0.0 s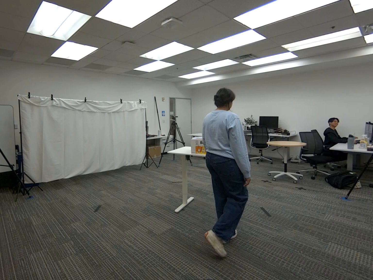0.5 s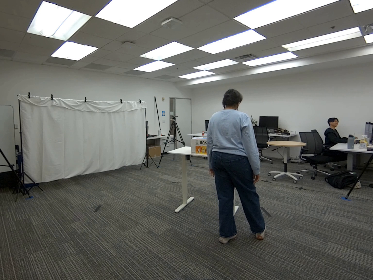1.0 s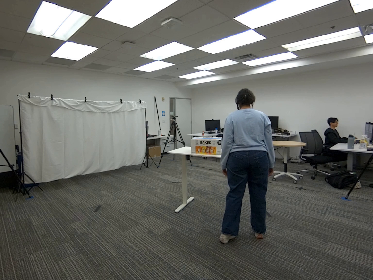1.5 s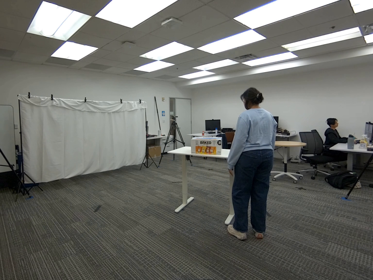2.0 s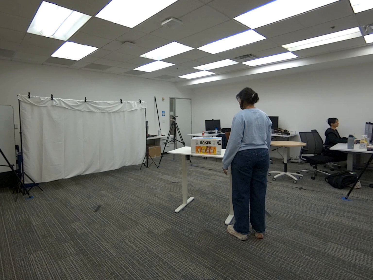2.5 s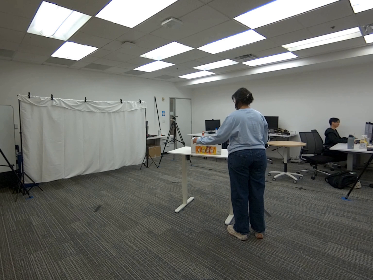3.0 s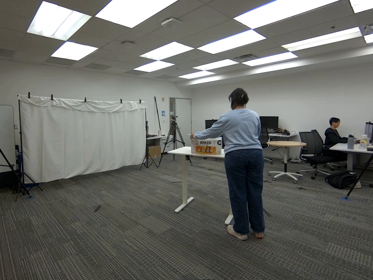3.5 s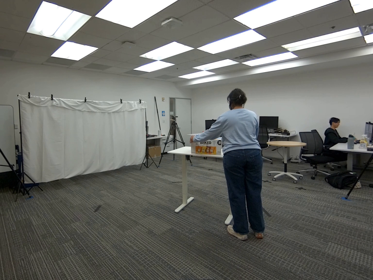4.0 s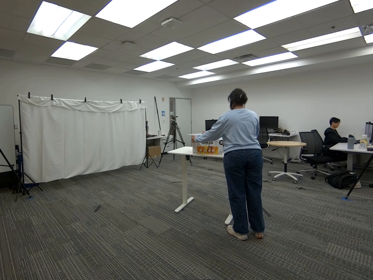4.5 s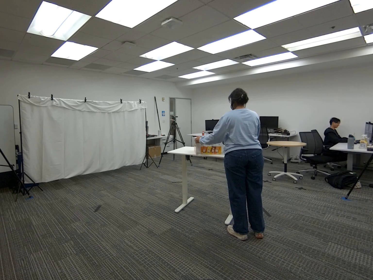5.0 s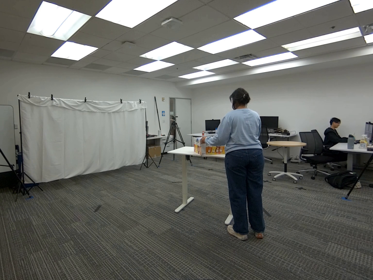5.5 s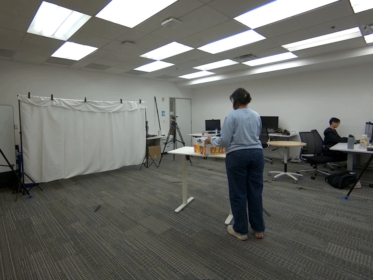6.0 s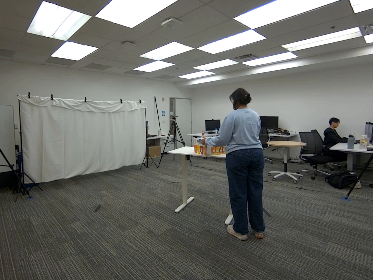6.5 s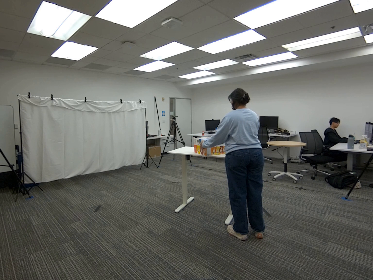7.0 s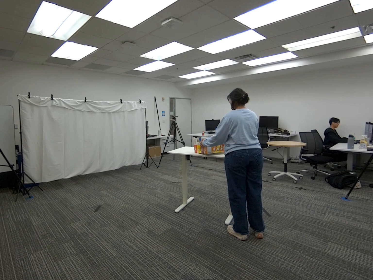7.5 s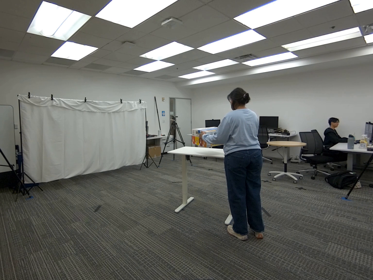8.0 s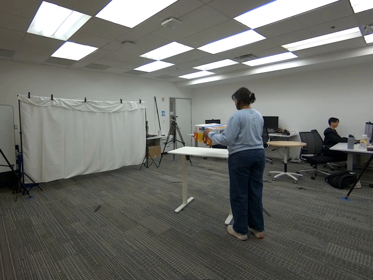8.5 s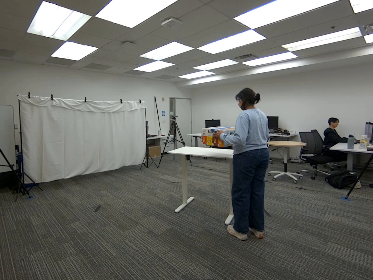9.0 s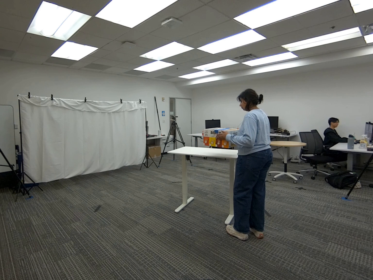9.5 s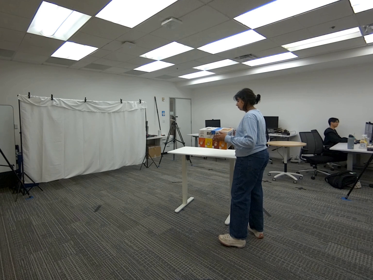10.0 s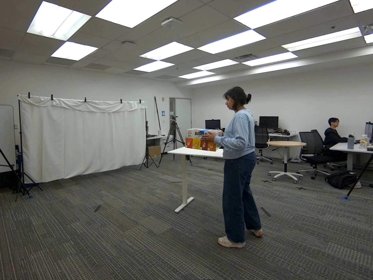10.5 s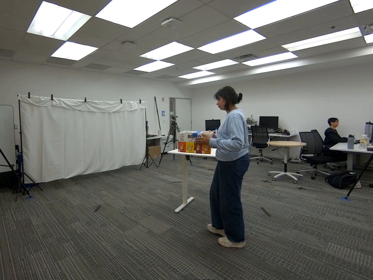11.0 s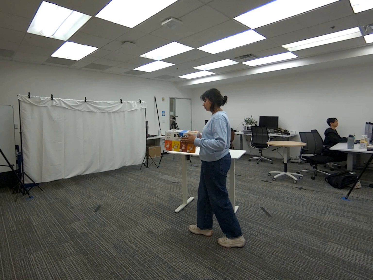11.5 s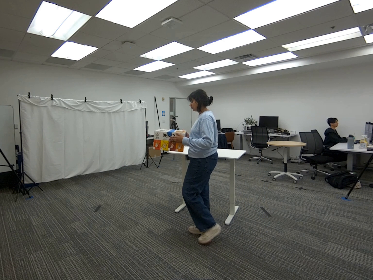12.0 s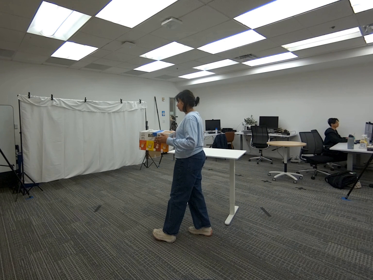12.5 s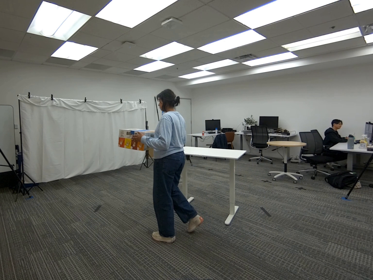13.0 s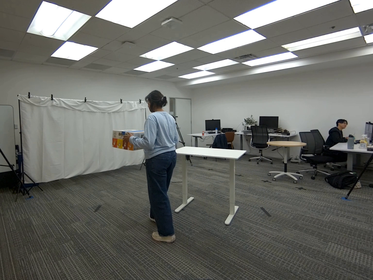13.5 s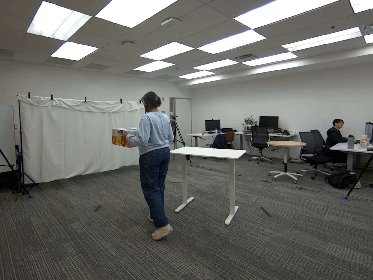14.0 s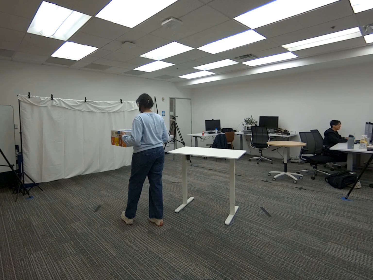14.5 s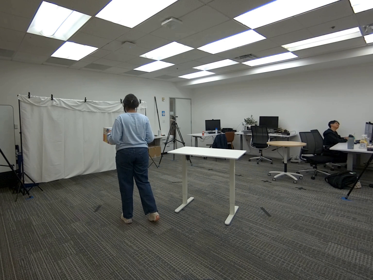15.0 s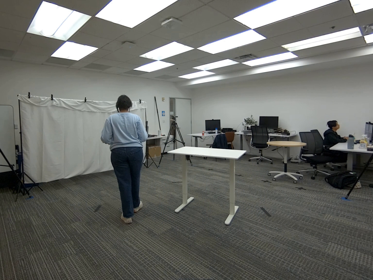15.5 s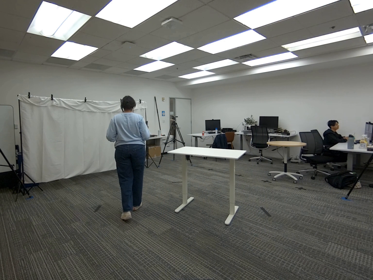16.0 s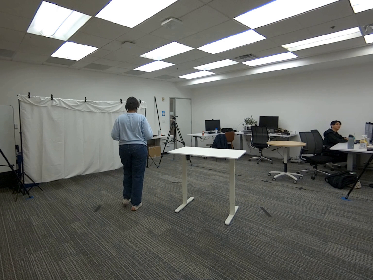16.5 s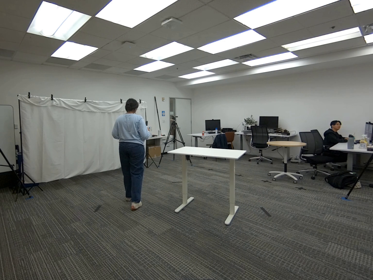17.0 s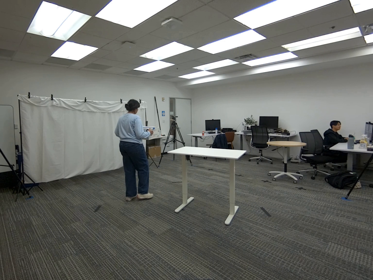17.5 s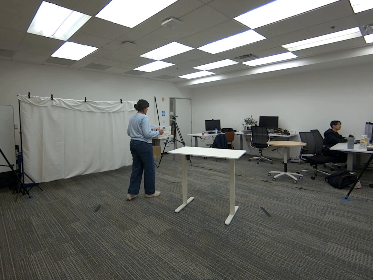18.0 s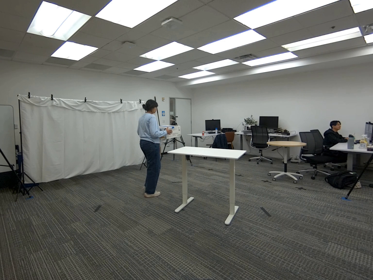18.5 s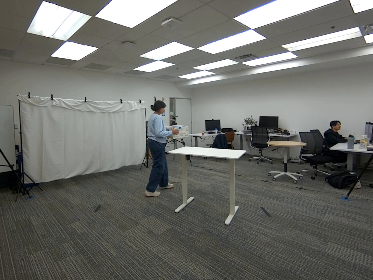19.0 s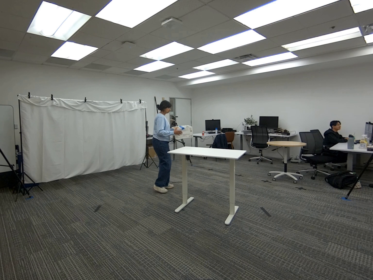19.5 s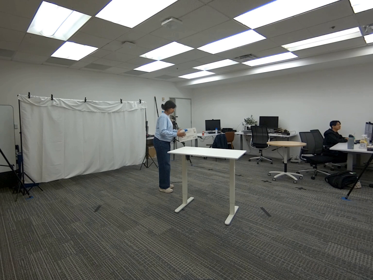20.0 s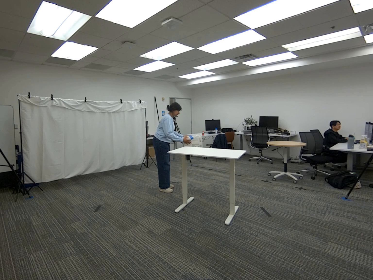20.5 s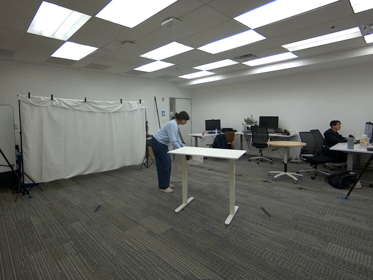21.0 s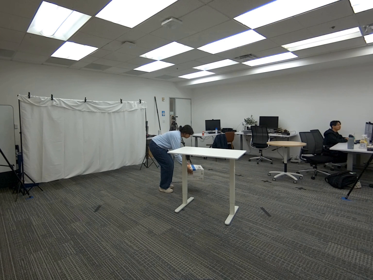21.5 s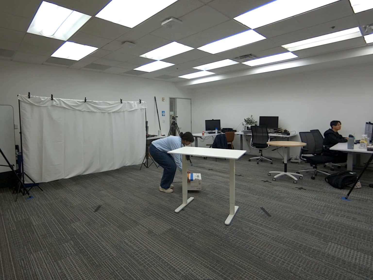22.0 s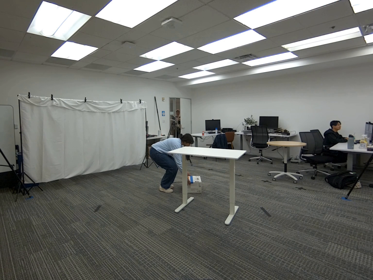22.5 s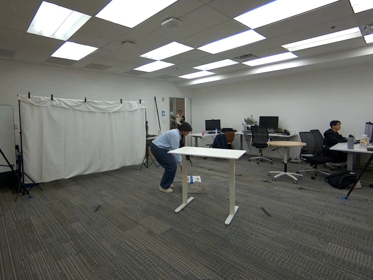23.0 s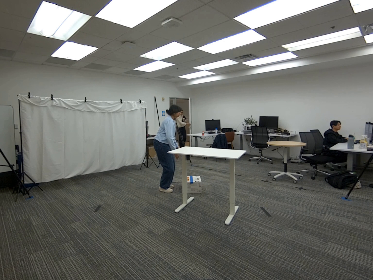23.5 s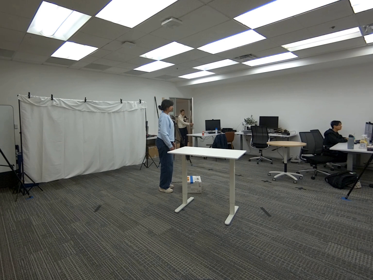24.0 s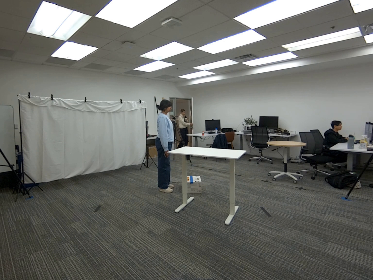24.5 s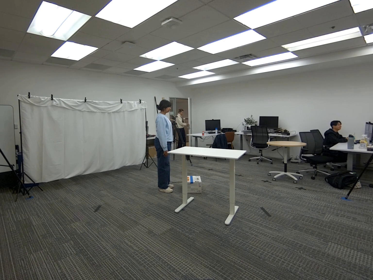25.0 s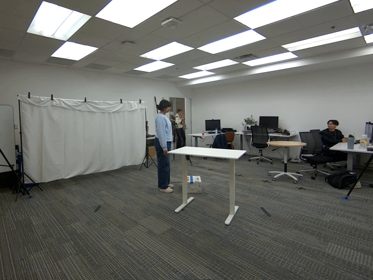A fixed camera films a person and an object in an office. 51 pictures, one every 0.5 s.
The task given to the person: Walk to the snack box on the white desk, use both hands to pick up the box and place it on the ground.
